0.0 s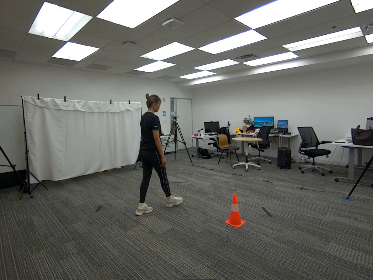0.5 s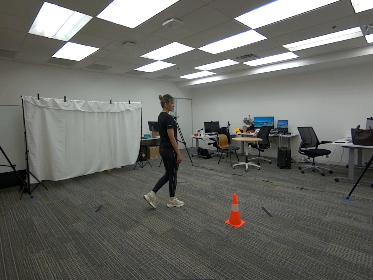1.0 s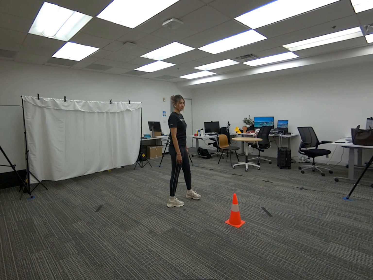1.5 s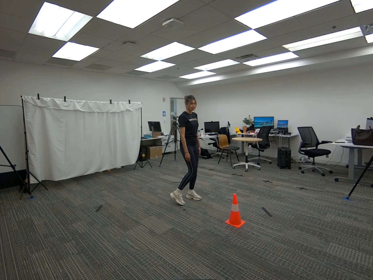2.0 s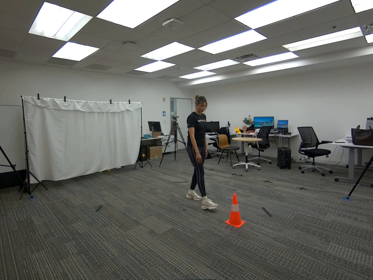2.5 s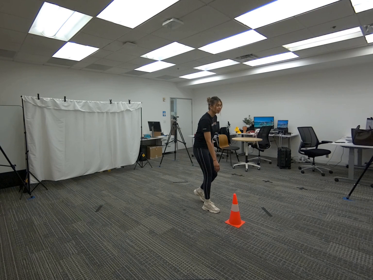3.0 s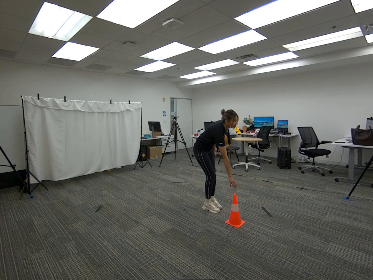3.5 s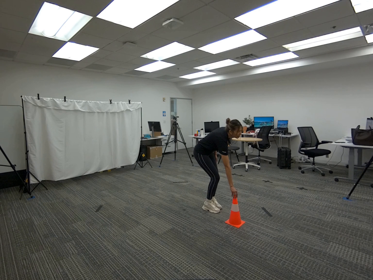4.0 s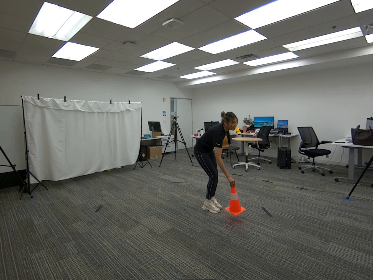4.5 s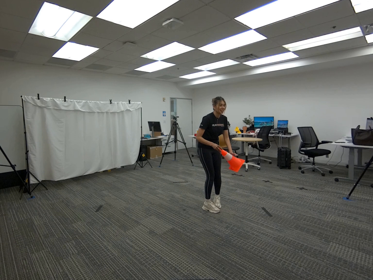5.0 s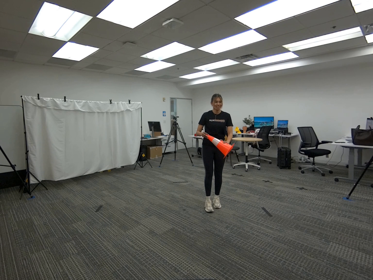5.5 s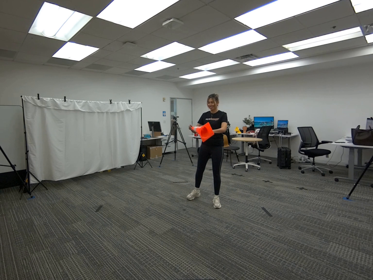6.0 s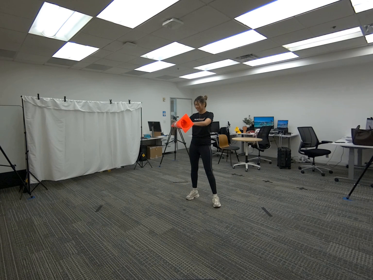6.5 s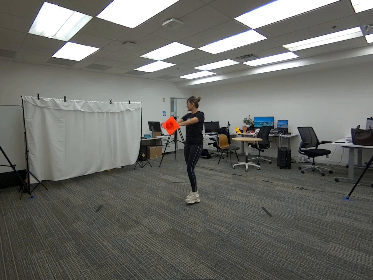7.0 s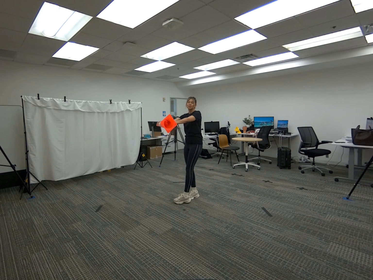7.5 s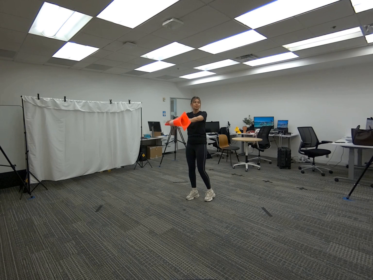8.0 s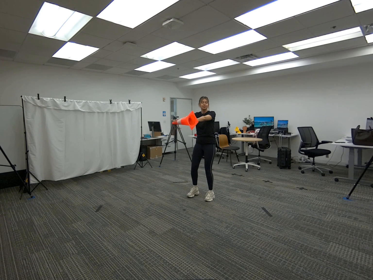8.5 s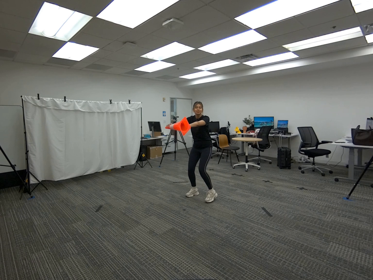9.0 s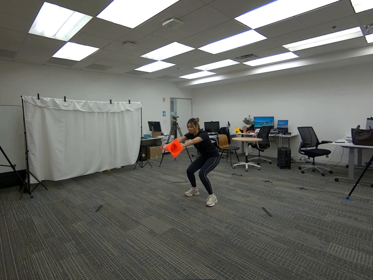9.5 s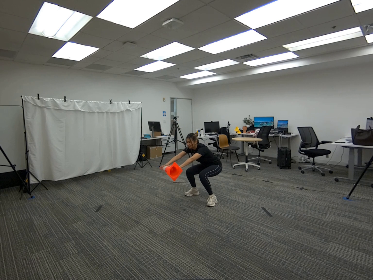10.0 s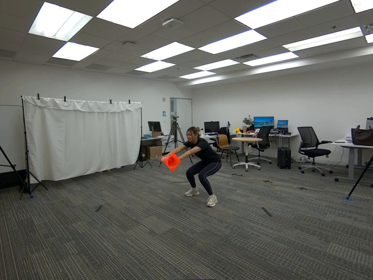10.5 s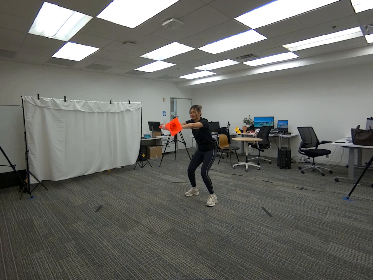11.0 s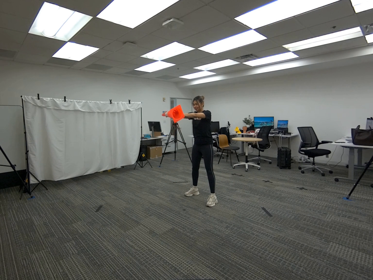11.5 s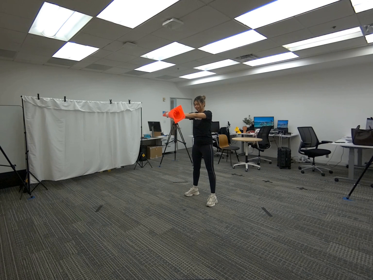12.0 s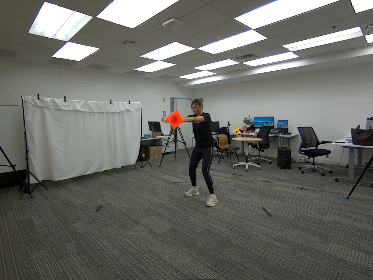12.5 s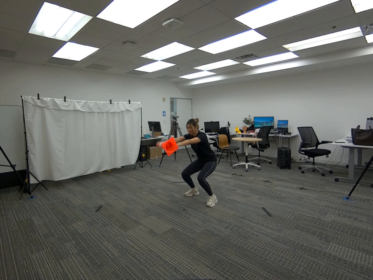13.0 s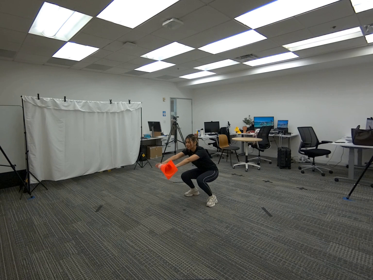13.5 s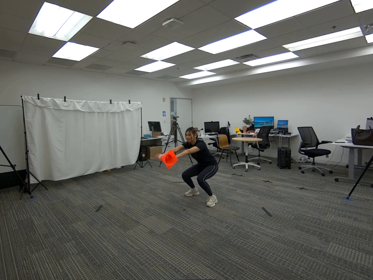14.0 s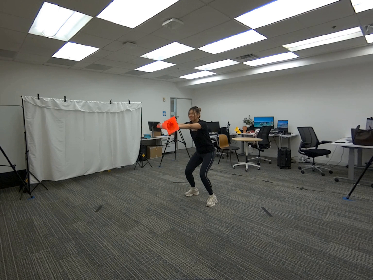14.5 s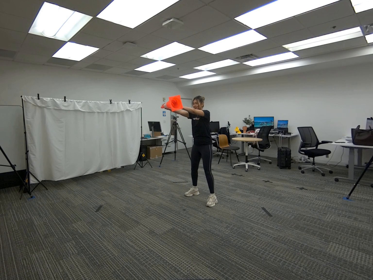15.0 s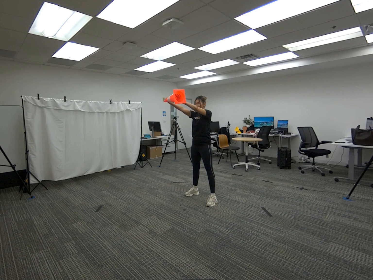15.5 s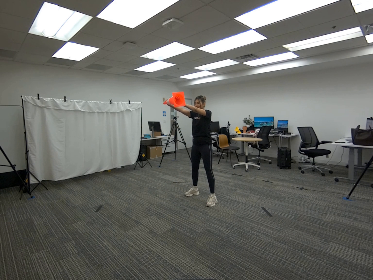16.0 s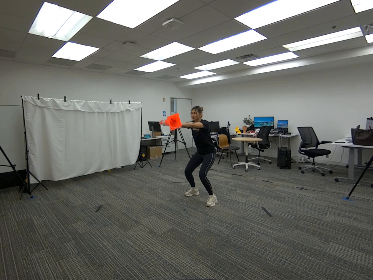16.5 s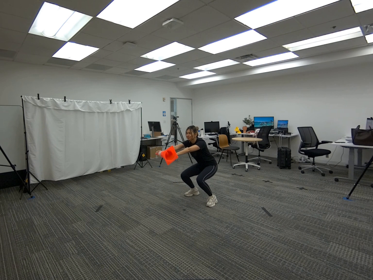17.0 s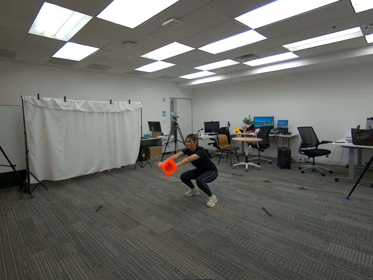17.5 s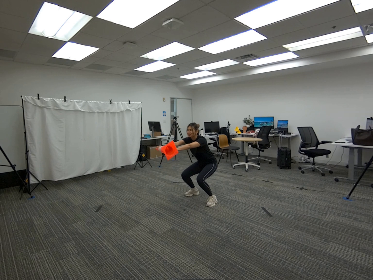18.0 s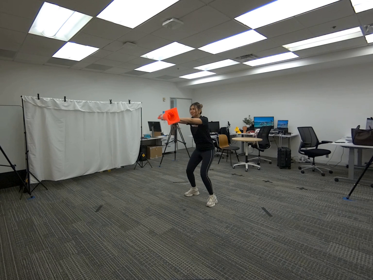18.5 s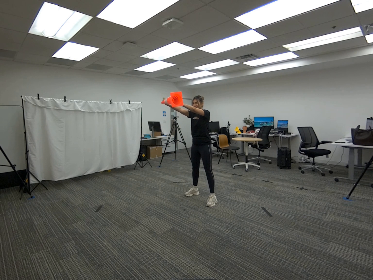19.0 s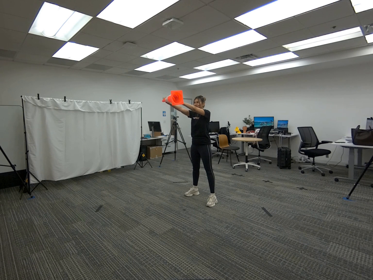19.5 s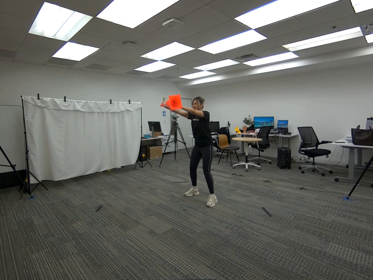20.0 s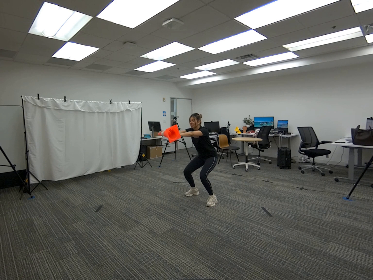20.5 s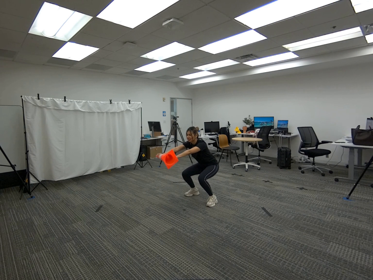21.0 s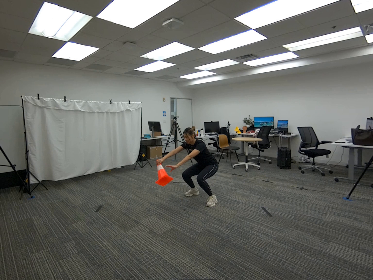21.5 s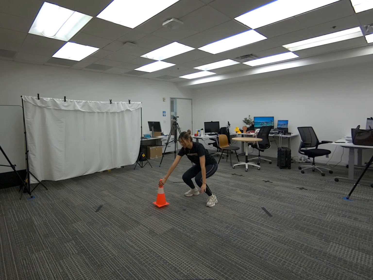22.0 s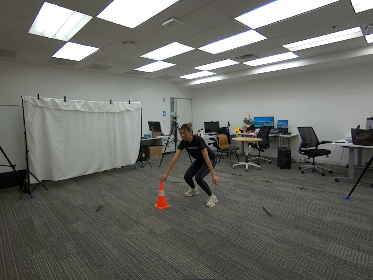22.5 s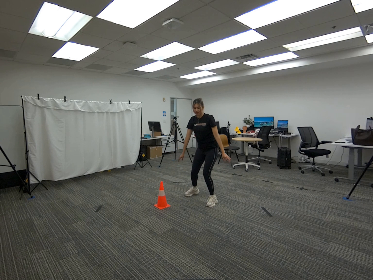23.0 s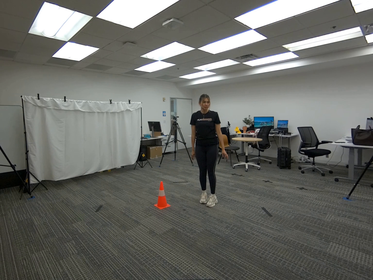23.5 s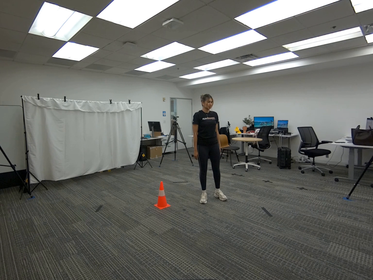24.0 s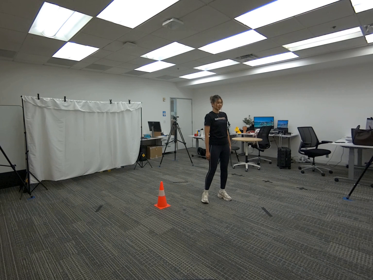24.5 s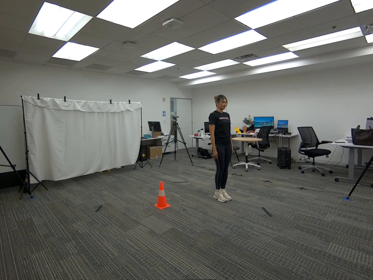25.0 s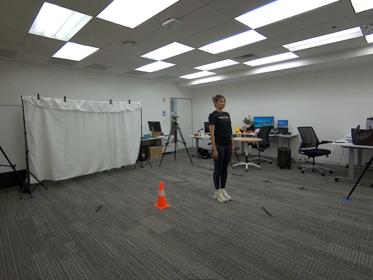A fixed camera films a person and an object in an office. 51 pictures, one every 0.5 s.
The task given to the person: Walk to the traffic cone on the ground, pick up the cone with both hands, and place the cone in front of your body. Proceed to perform squats while holding the cone in front of you. Place the cone back on the ground when finish.
